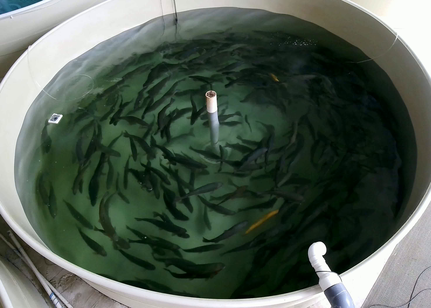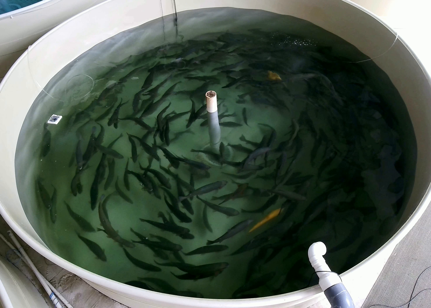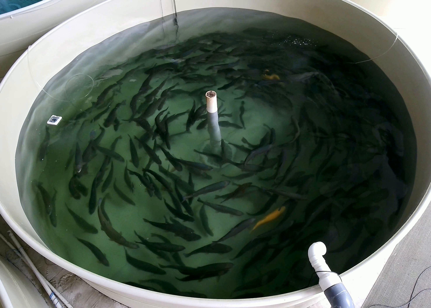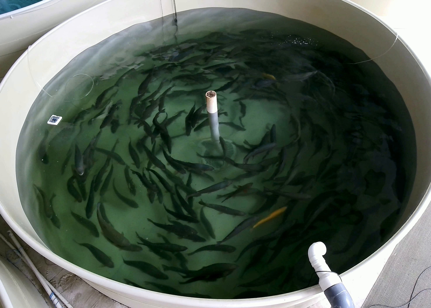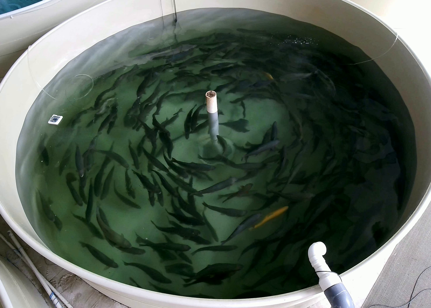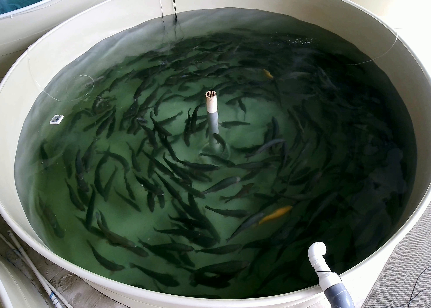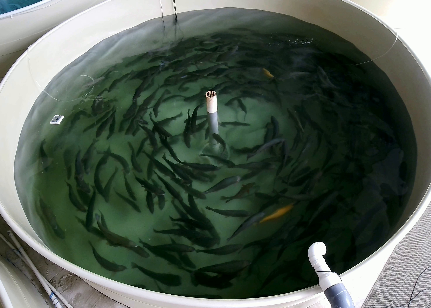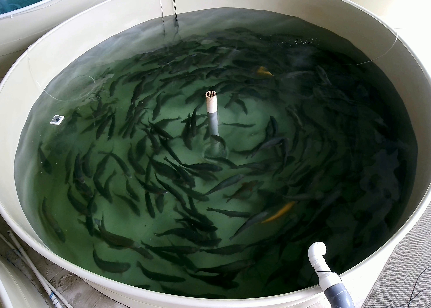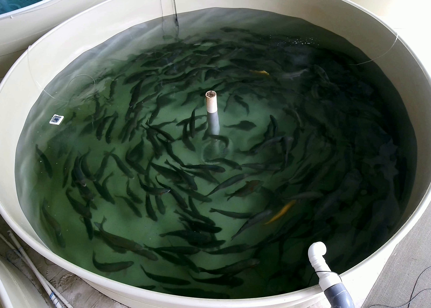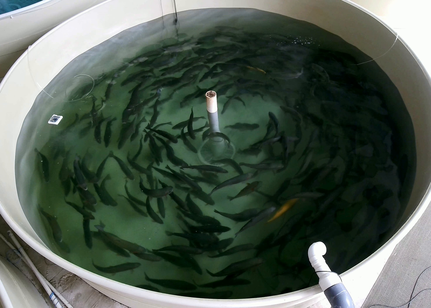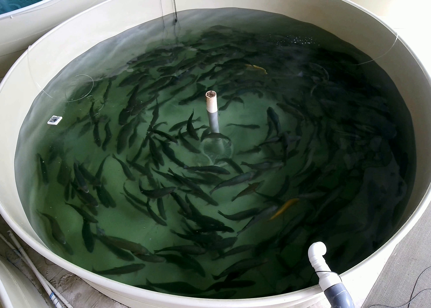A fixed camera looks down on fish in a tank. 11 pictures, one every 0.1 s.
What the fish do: Normal cruising.
